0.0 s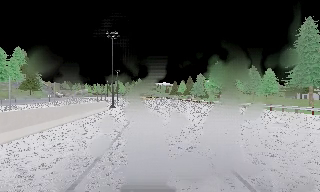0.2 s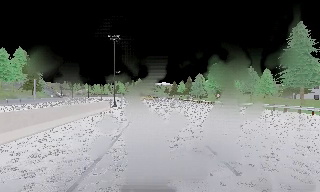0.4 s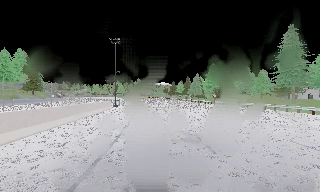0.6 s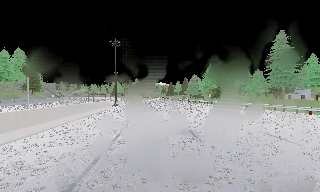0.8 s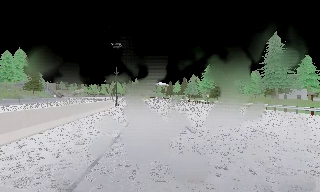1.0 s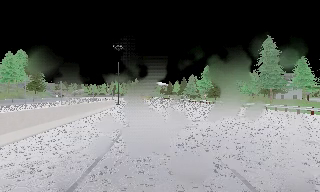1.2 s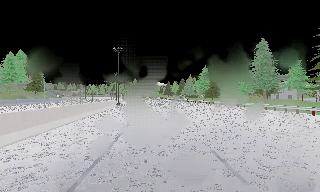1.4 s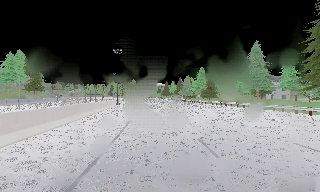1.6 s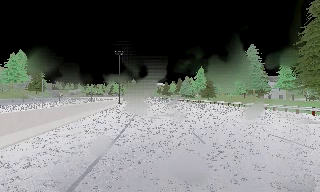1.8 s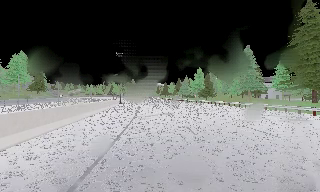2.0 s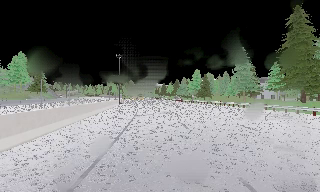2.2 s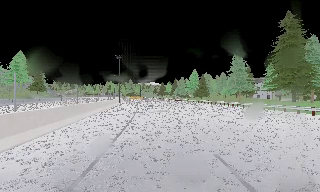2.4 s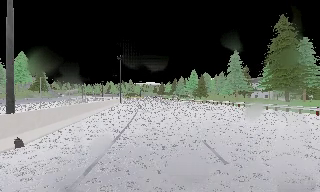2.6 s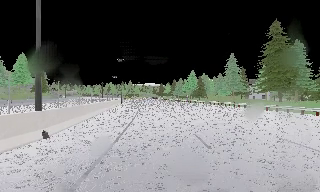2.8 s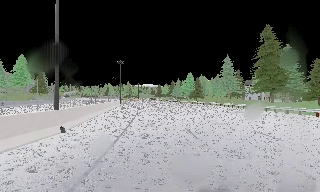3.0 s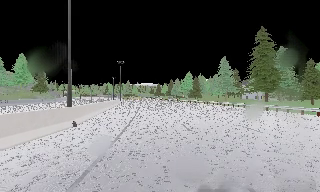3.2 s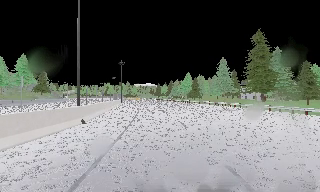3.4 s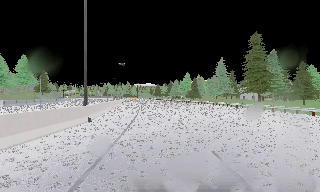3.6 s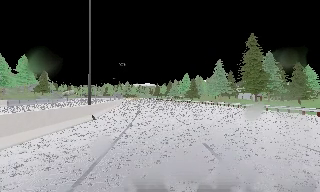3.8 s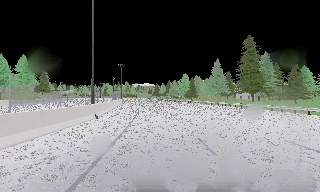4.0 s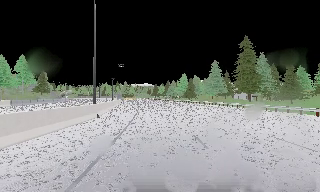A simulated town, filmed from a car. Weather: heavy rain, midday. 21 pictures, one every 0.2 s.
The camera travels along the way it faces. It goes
backward.
0.0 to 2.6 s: The camera travels backward, about 18 m, so what stands in front gets smaller.
2.6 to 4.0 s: The camera travels backward, about 7 m, so what stands in front gets smaller. It loses speed.
The film runs backward here.
